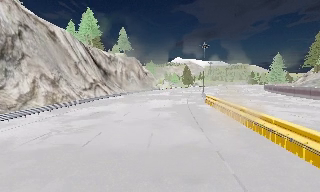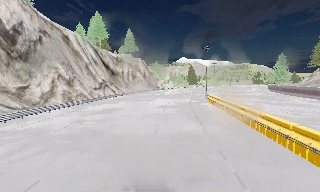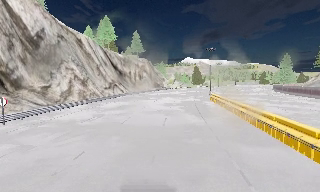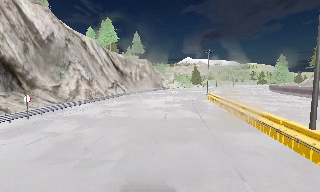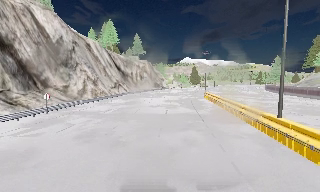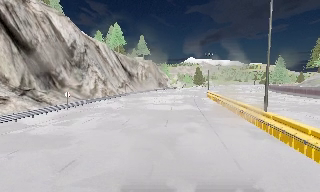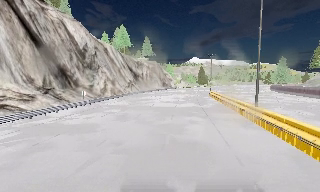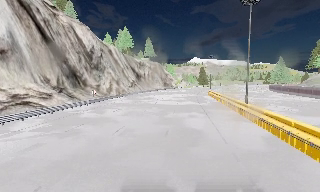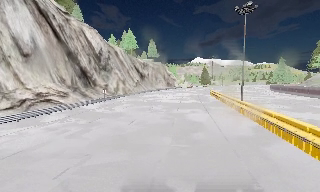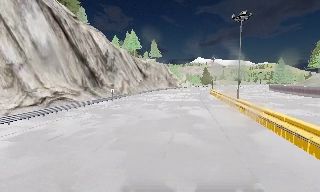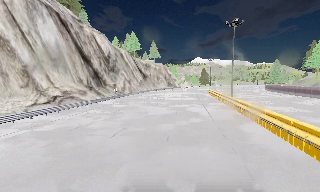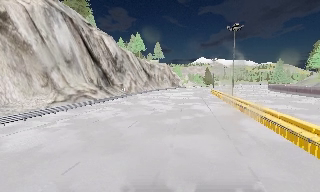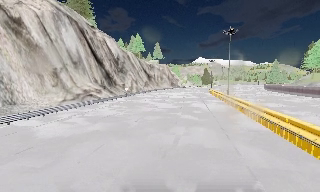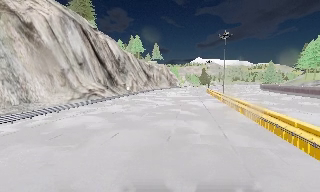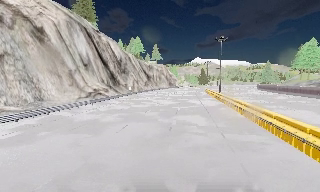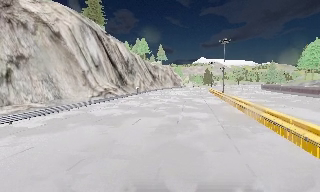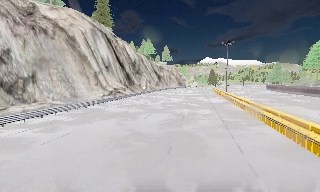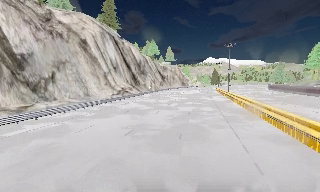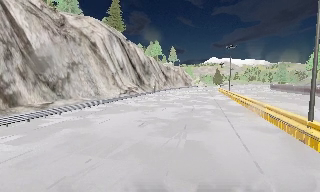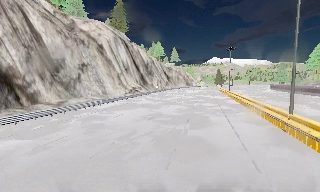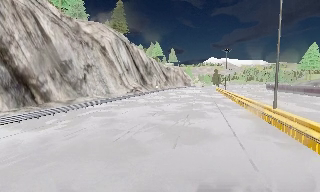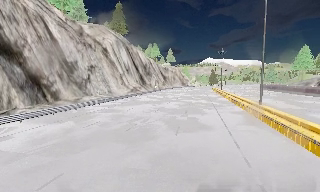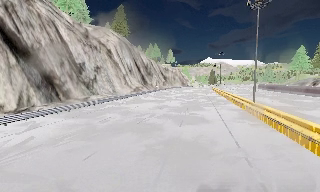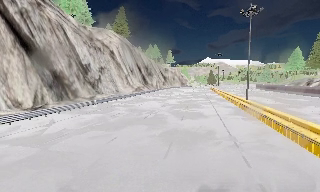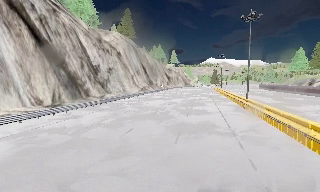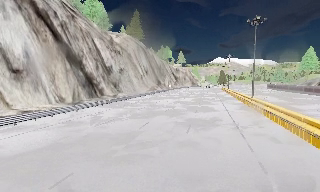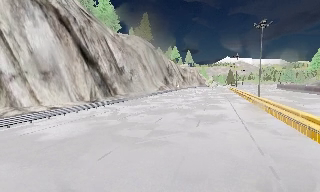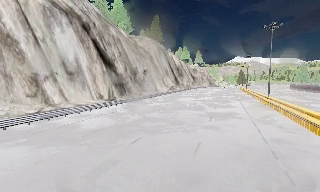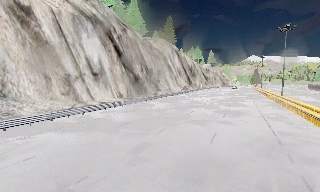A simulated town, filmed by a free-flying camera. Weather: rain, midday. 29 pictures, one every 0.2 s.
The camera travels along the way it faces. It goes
backward.
0.0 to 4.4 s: The camera swings to its left by about 10 degrees, and the scene slides to the right. It travels backward, about 50 m, so what stands in front gets smaller.
4.4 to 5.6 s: The camera swings to its left by about 15 degrees, and the scene slides to the right. It travels backward, about 11 m, so what stands in front gets smaller.
The film runs forward here.
